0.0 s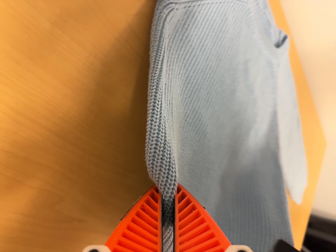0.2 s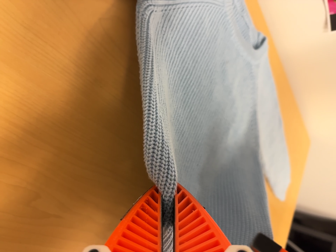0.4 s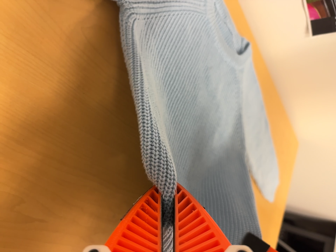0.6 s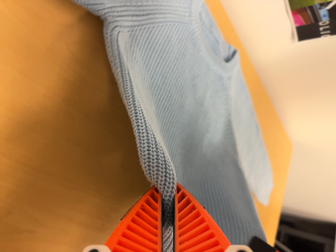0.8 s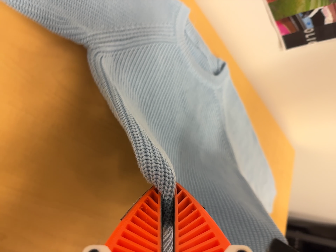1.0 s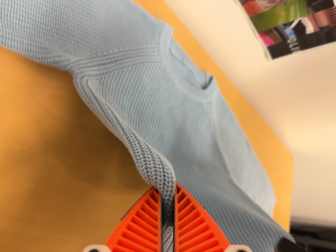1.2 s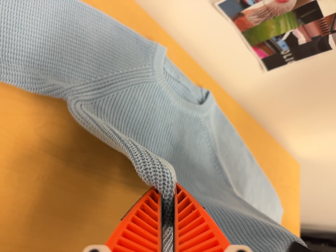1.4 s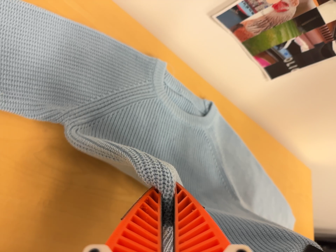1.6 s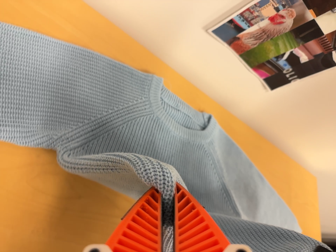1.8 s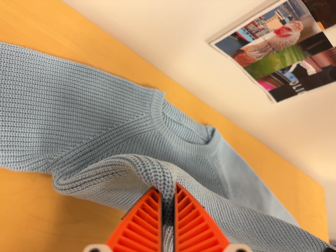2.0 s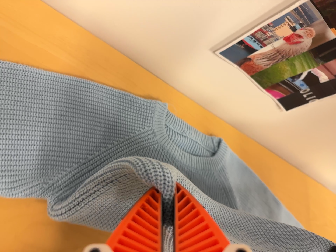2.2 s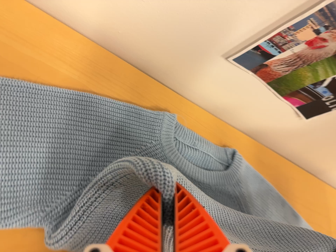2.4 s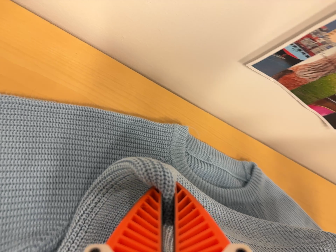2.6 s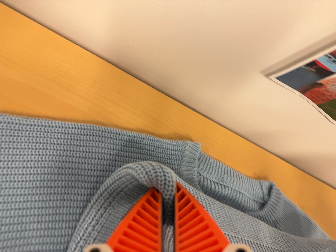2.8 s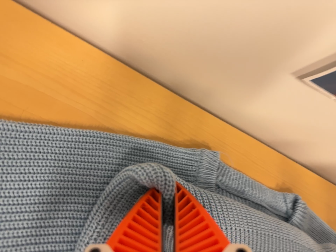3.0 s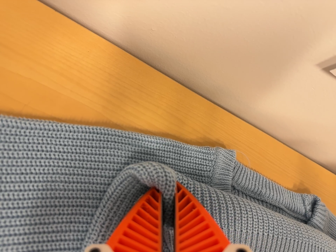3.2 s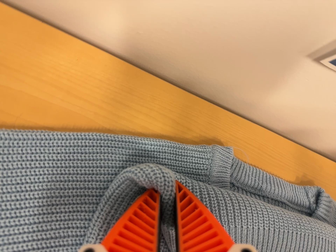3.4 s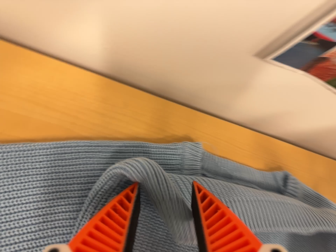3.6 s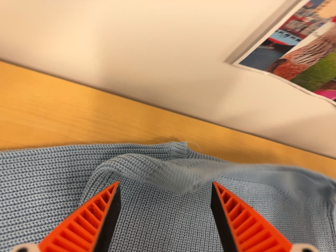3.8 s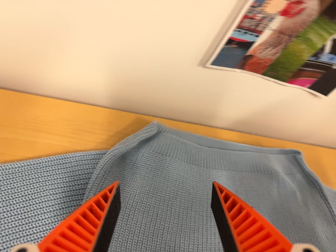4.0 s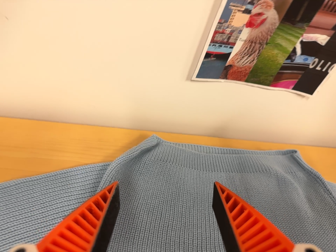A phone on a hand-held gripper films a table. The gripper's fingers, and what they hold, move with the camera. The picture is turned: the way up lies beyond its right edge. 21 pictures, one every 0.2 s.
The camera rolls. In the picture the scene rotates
counterclockwise.
The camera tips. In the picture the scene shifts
downward.
0.0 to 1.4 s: The camera travels to its right and toward the top of its view, about 14 cm, so close, fixed things drift to the left. Its aim tips toward the top of its view by about 10 degrees, and the scene shifts downward. It rolls about its line of sight by about 15 degrees, and the scene rotates counterclockwise.
1.4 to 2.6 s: The camera swings to its left by about 10 degrees, and the scene slides to the right. It travels forward and toward the top of its view, about 20 cm, so what stands in front looms larger.
2.6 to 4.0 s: The camera travels to its right, backward and toward the bottom of its view, about 14 cm. Its aim tips toward the top of its view by about 15 degrees. It rolls about its line of sight by about 25 degrees, and the scene rotates counterclockwise.
The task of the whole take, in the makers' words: fold up.
The film runs forward here.
